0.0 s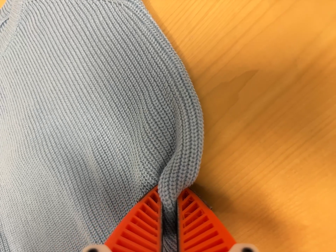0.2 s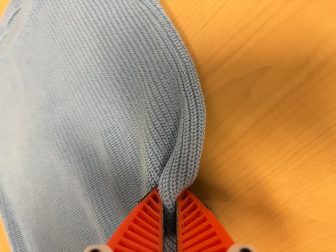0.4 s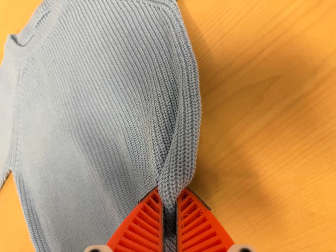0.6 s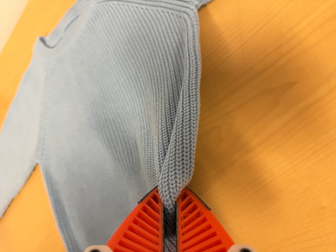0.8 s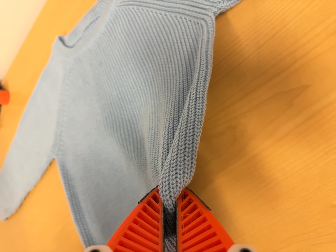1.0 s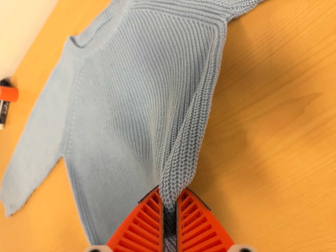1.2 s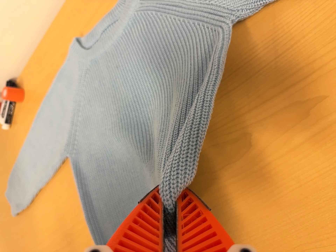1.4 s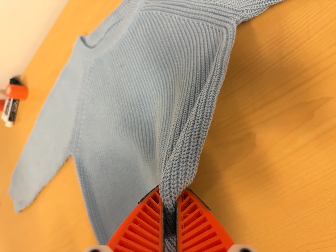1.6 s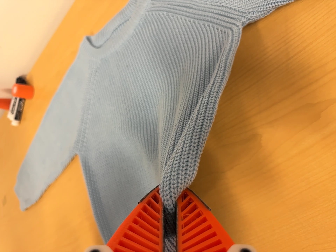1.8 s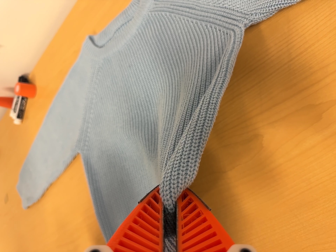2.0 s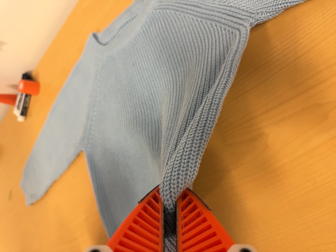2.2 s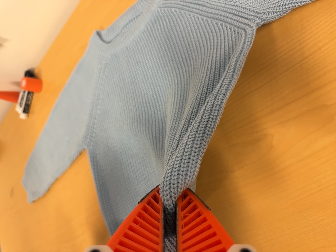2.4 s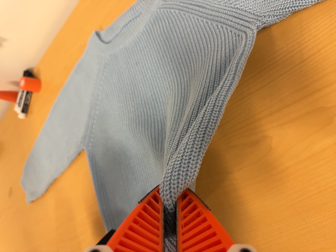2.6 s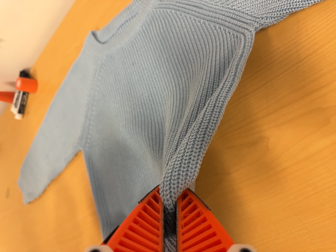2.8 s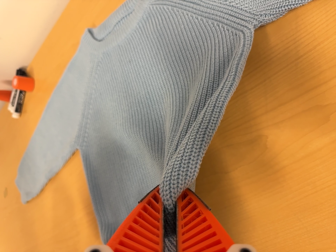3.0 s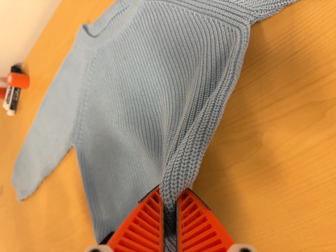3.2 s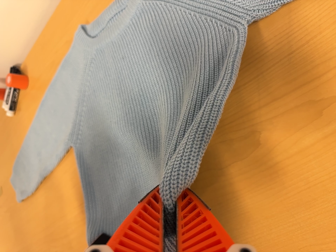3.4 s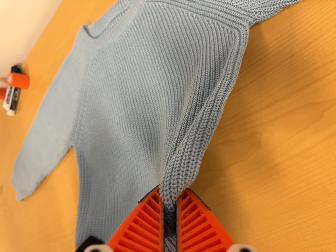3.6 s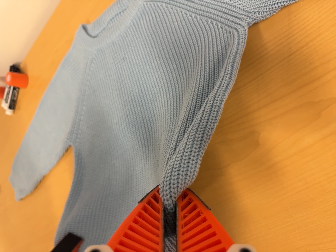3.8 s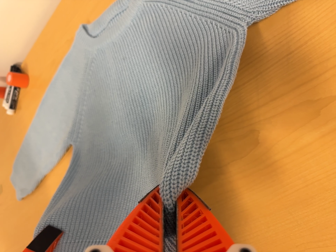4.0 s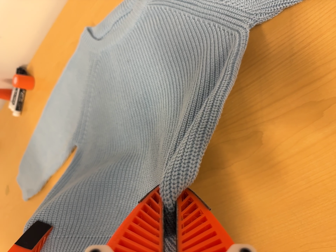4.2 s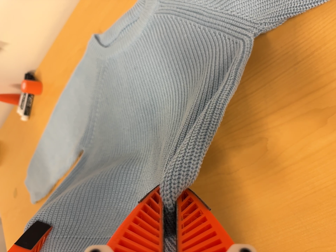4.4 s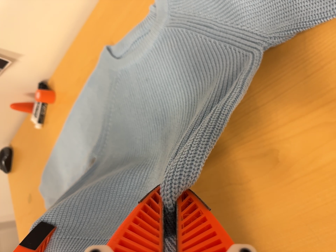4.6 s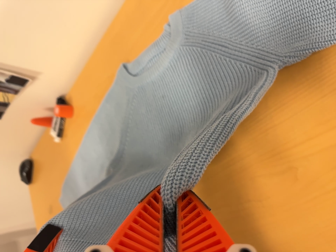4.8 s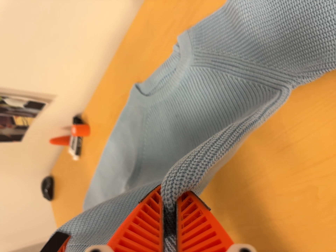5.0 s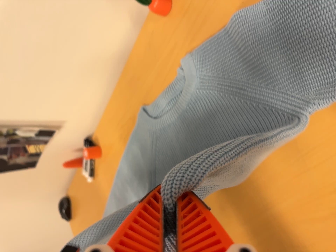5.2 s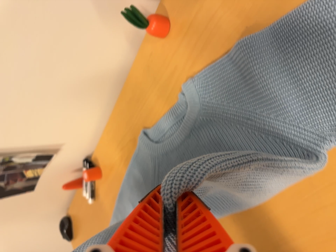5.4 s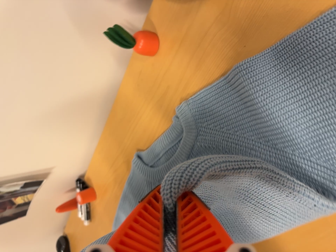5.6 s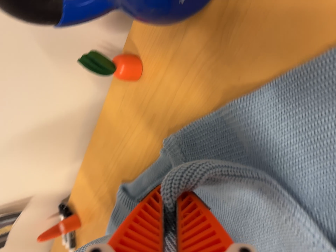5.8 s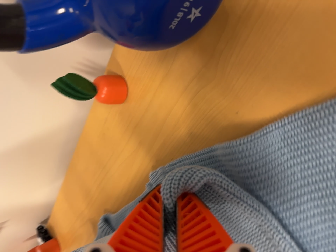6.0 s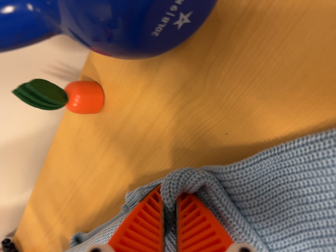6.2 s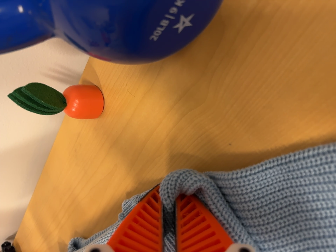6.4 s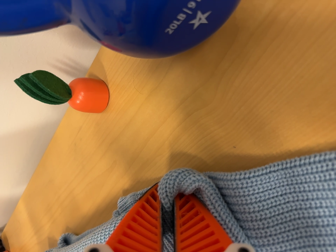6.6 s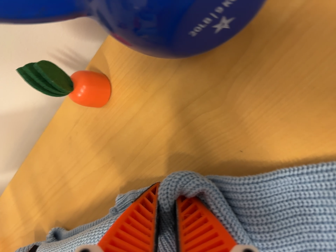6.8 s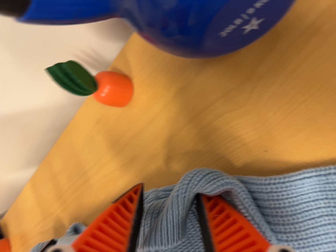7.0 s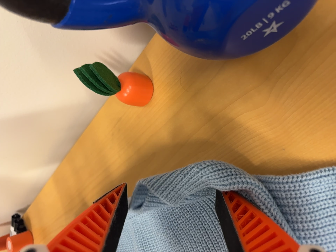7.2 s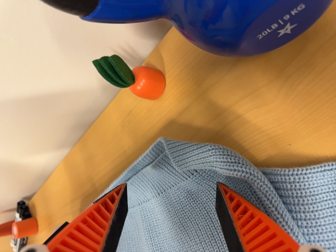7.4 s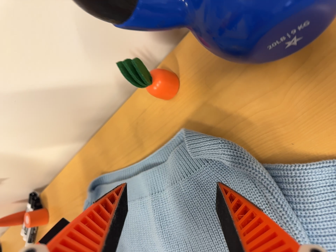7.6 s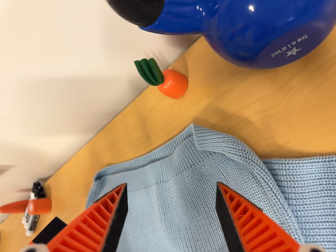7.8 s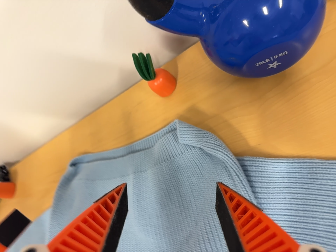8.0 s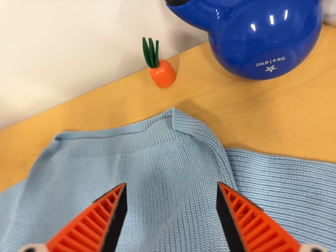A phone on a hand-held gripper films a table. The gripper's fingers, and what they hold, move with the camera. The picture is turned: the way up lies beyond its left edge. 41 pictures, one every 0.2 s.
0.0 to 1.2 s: The camera travels backward and to its left, about 10 cm, so what stands in front gets smaller.
1.2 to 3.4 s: The camera shifts only a little, or ends up much as it began.
3.4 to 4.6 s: The camera travels toward the top of its view, about 6 cm, so close, fixed things drift downward.
4.6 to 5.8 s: The camera travels toward the top of its view and forward, about 28 cm, so close, fixed things drift downward. It rolls about its line of sight by about 15 degrees, and the scene rotates counterclockwise.
5.8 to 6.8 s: The camera rolls about its line of sight by about 10 degrees, and the scene rotates clockwise.
6.8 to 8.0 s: The camera pans to its right by about 15 degrees. It travels backward, toward the bottom of its view and to its left, about 18 cm, so what stands in front gets smaller. Its aim tips toward the top of its view by about 10 degrees. It rolls about its line of sight by about 30 degrees, and the scene rotates clockwise.
The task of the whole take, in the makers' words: fold up.
The film runs forward here.
